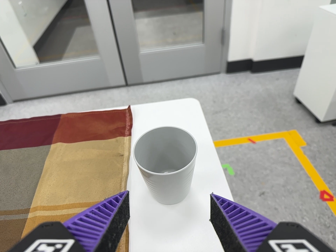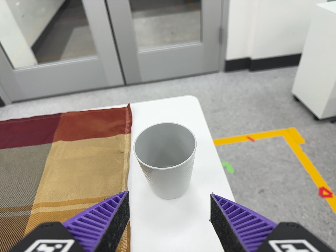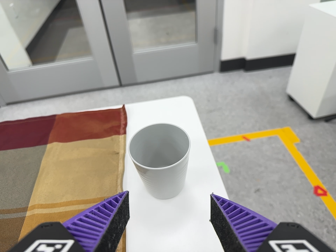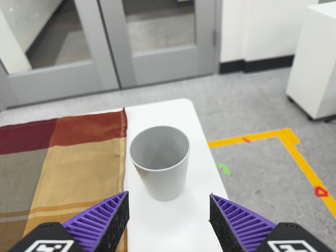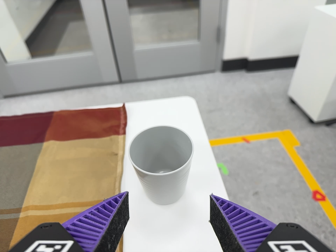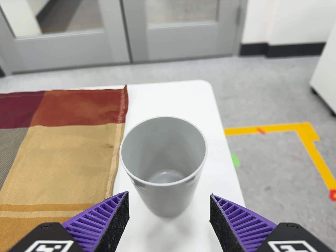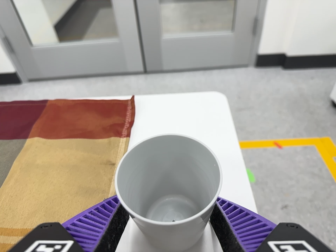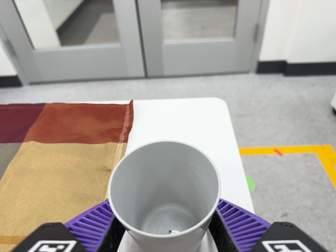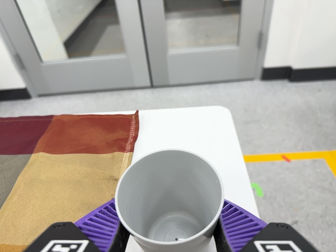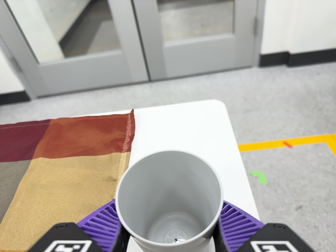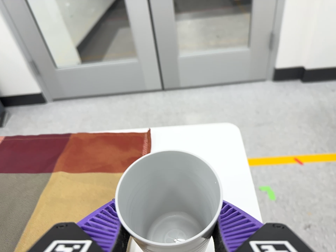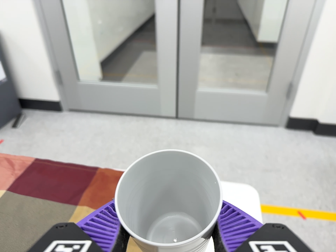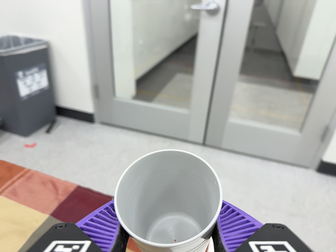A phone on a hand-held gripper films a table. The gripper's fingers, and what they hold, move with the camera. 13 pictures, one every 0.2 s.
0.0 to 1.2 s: The camera travels forward, about 12 cm, so what stands in front looms larger.
1.2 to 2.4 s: The camera pans to its left by about 10 degrees. It travels toward the top of its view, to its left and backward, about 18 cm, so close, fixed things drift downward. Its aim tips toward the top of its view by about 10 degrees, and the scene shifts downward. It rolls about its line of sight by about 15 degrees, and the scene rotates clockwise.
The film runs backward here.
